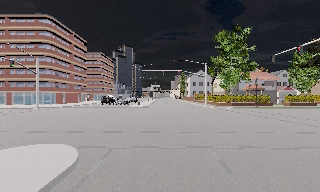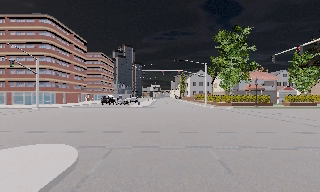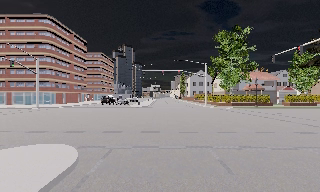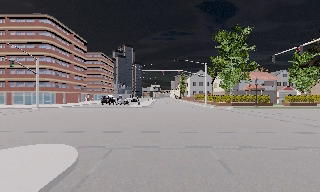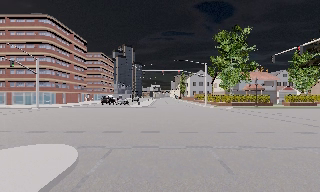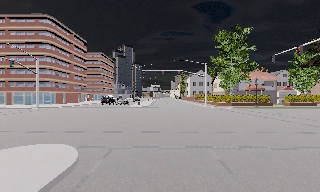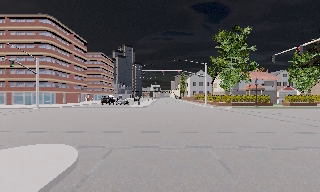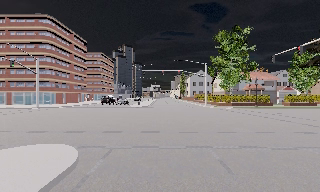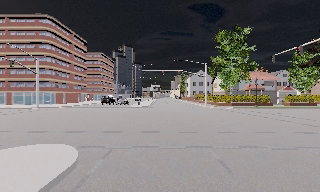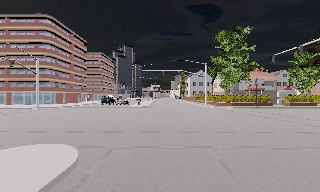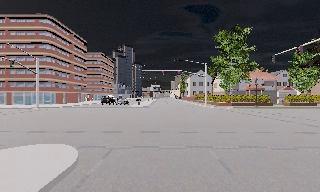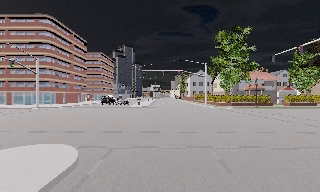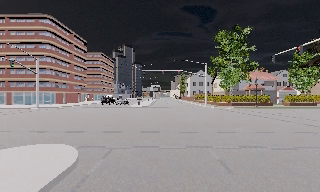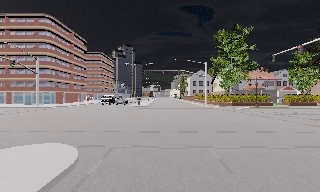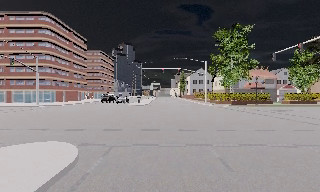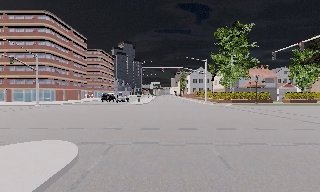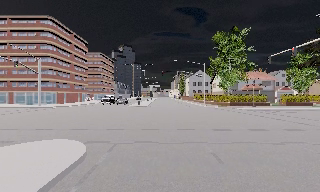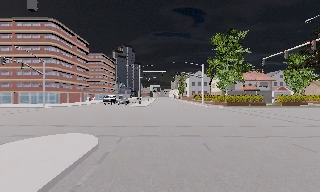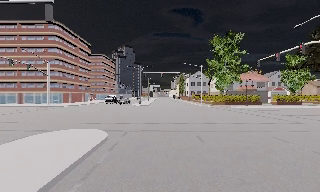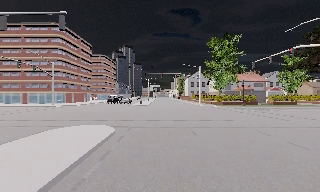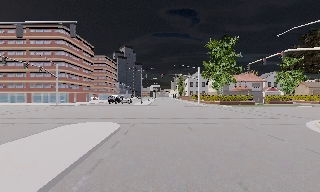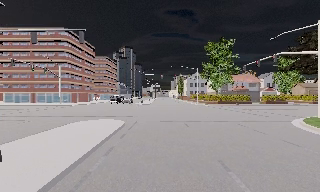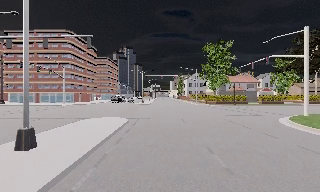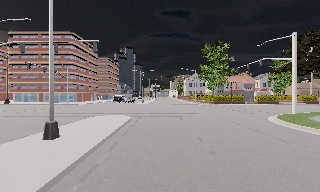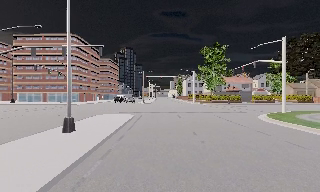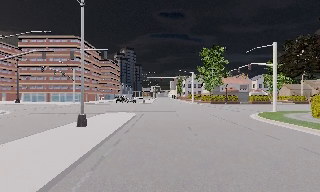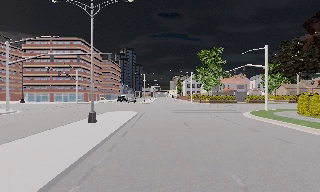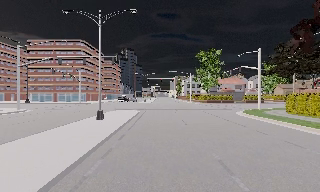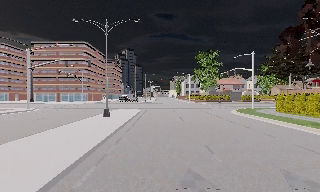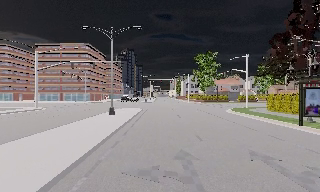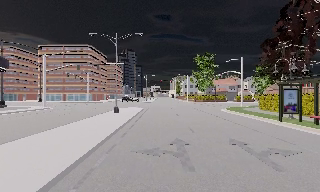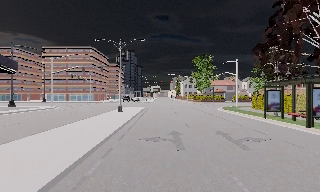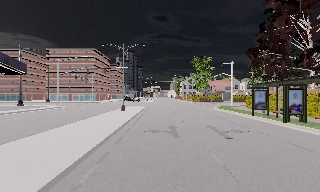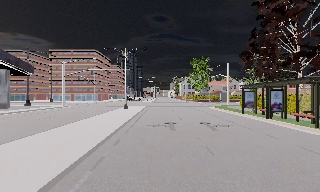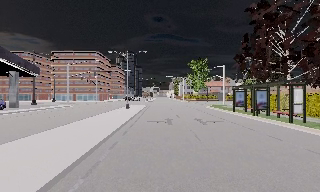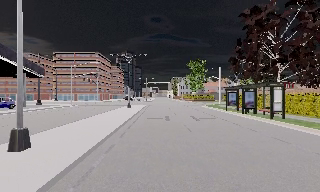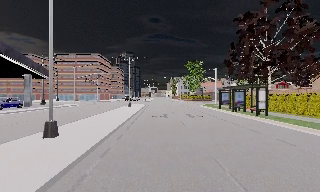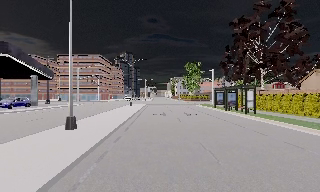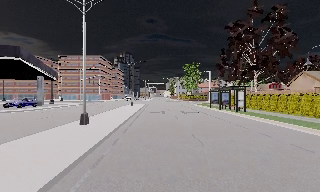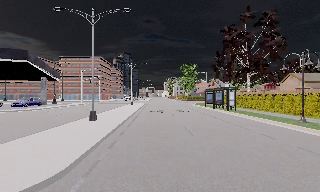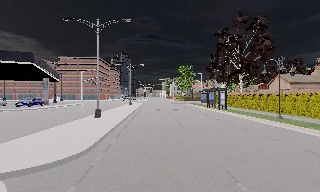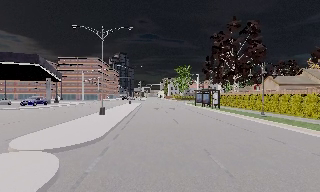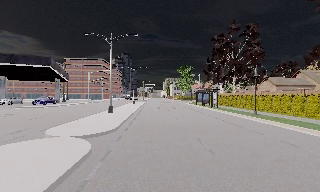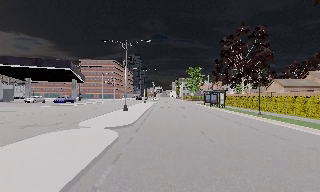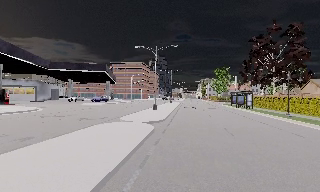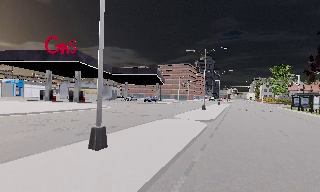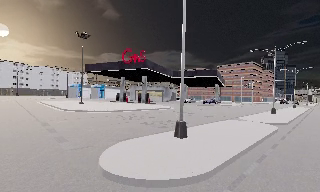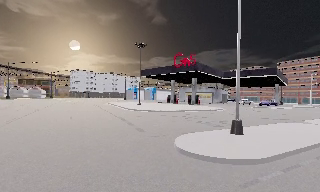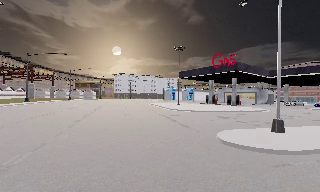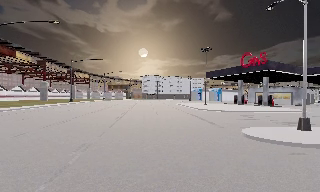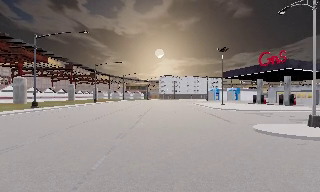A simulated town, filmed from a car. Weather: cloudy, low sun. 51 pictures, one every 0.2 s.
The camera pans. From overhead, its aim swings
counterclockwise.
The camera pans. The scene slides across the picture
to the right.
0.0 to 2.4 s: The camera keeps its place and its aim.
2.4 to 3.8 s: The camera travels backward, about 4 m, so what stands in front gets smaller. It gains speed.
3.8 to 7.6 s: The camera travels backward, about 30 m, so what stands in front gets smaller.
7.6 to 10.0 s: The camera pans to its left, which is counterclockwise from overhead, by about 90 degrees. It travels backward, about 19 m.
The film runs backward here.
